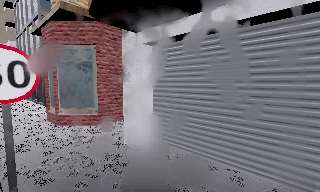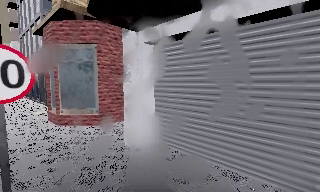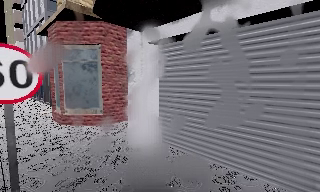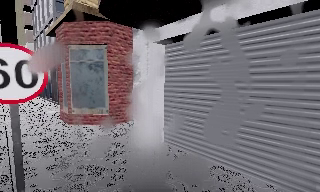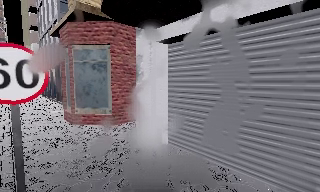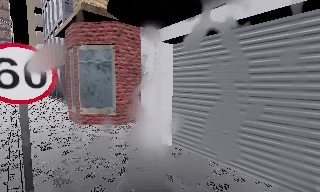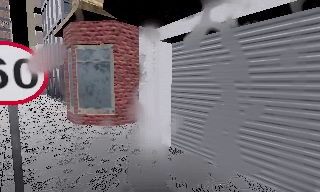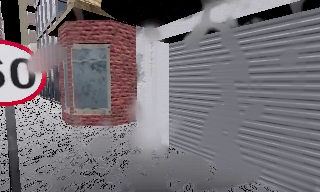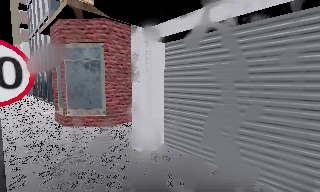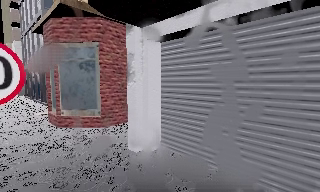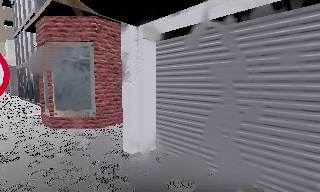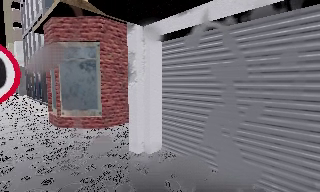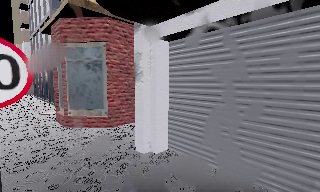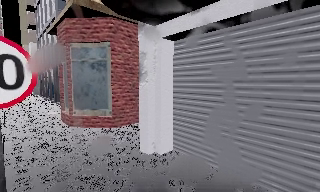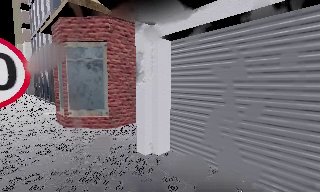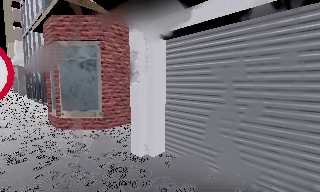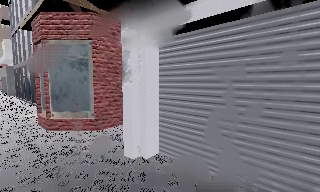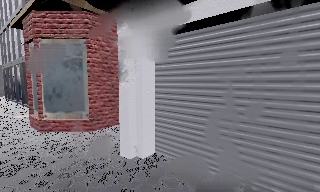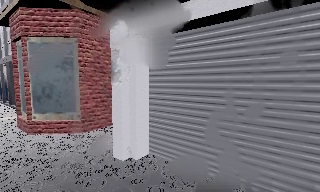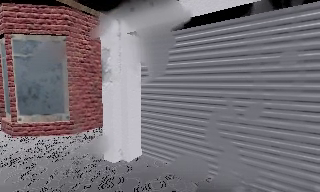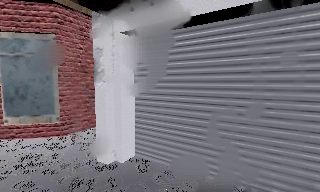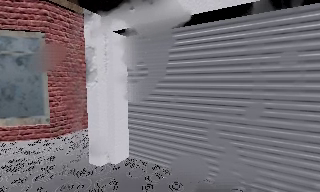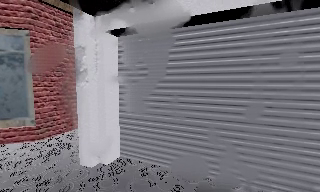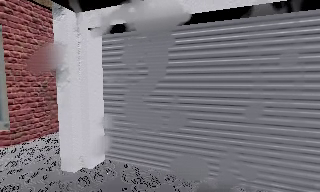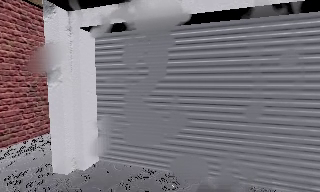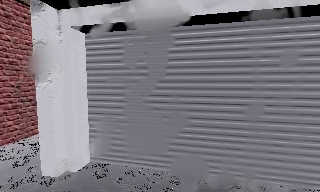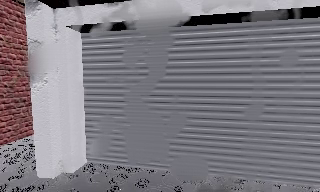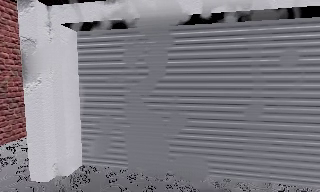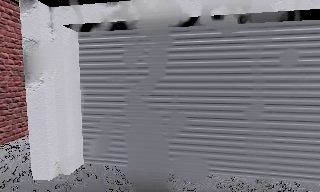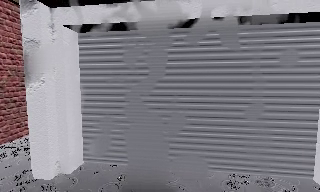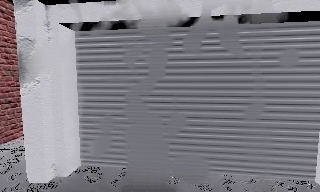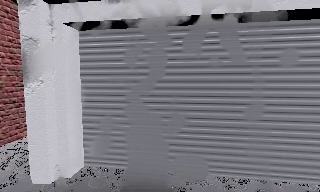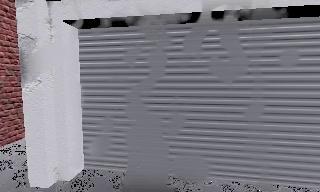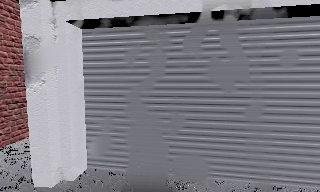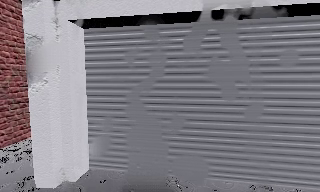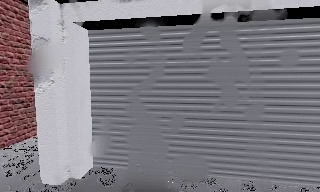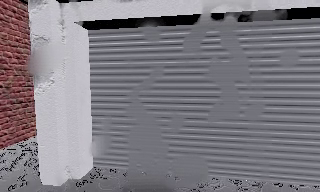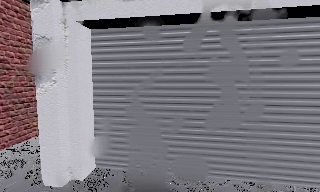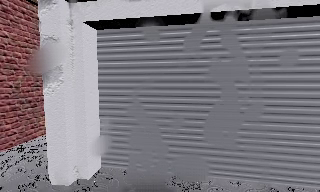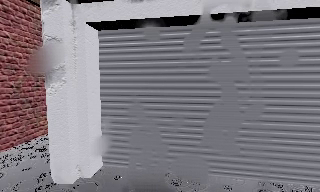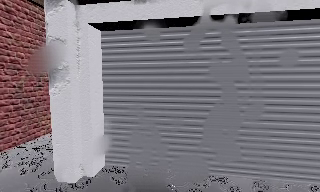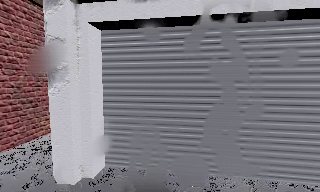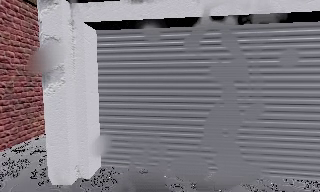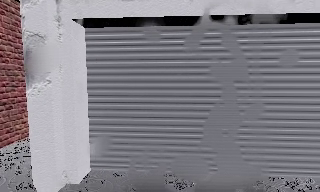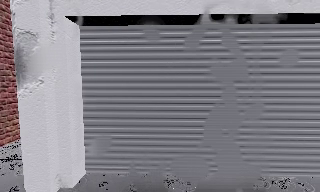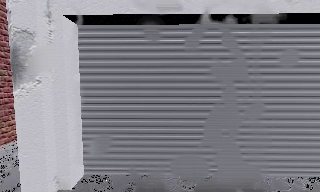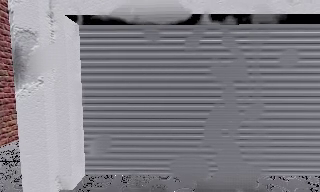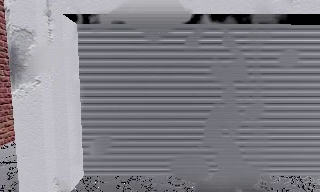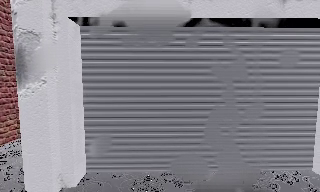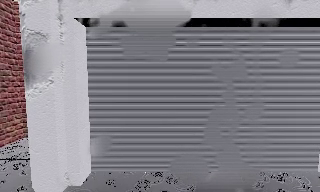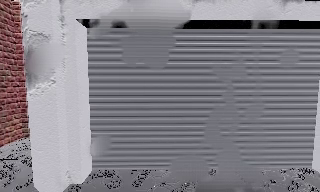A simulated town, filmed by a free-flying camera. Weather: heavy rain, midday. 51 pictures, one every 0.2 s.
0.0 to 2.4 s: The camera travels forward, about 0.5 m, so what stands in front looms larger.
2.4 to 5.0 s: The scene slides to the left, as the camera pans about 35 degrees to its right.
5.0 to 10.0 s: The camera pans to its right, which is clockwise from overhead, by about 15 degrees. It travels to its left, about 1 m.
The film runs forward here.
